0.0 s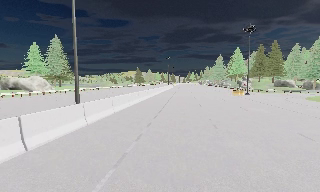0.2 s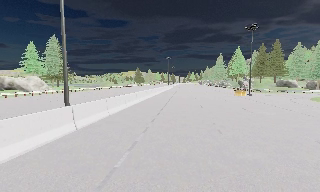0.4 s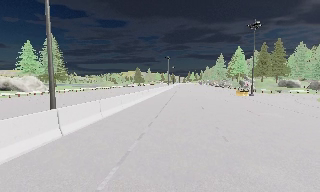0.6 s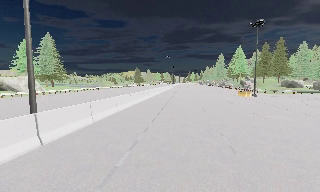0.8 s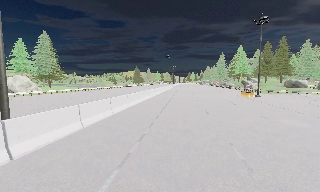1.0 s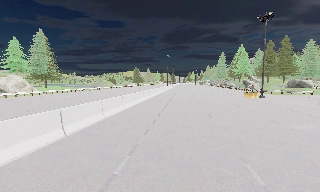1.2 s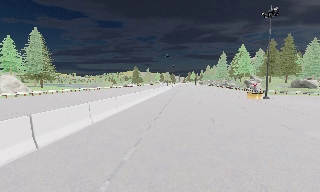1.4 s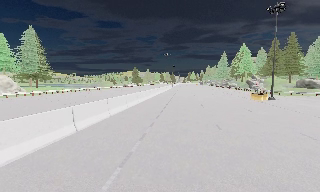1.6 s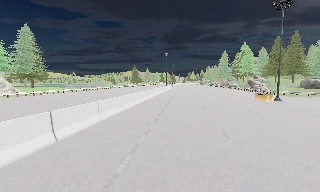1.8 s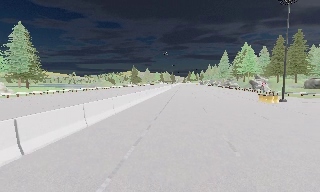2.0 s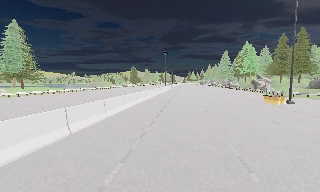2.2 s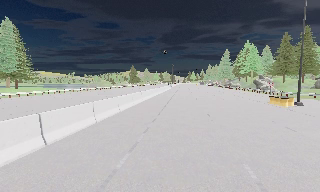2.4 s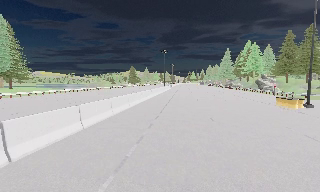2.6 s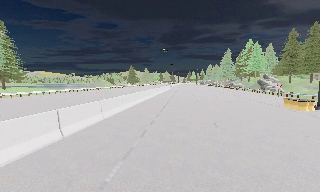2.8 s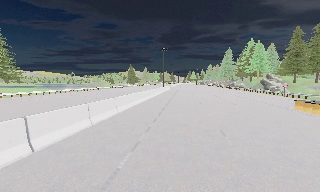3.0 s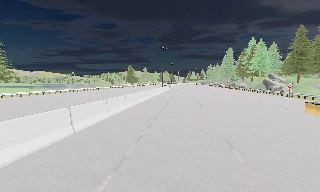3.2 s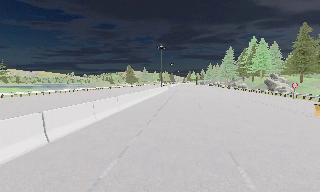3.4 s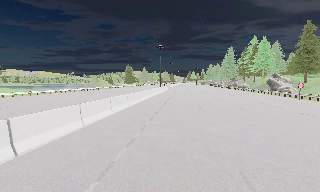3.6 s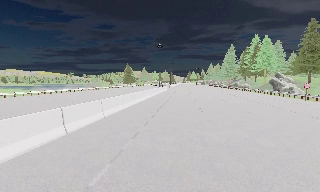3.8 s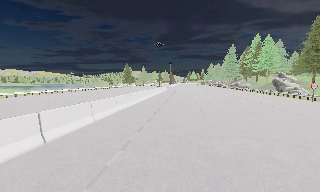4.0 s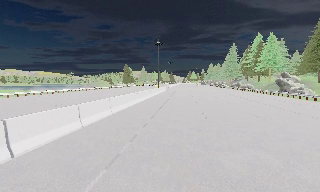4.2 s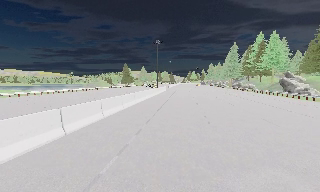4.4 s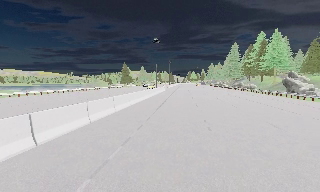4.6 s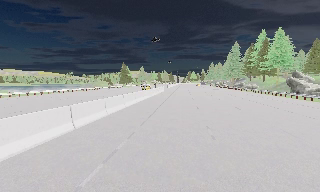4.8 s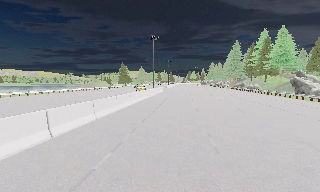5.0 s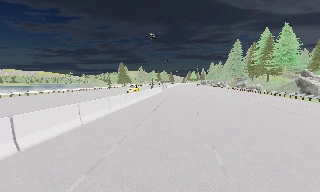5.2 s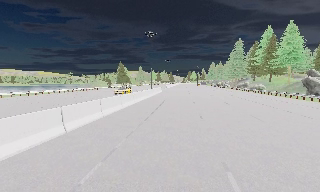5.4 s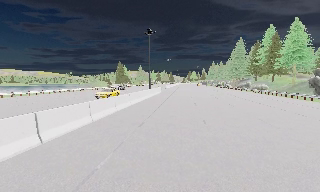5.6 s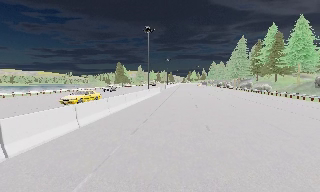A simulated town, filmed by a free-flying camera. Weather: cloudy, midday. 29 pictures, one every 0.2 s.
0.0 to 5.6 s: The camera travels forward, about 35 m, so what stands in front looms larger.
The film runs forward here.
